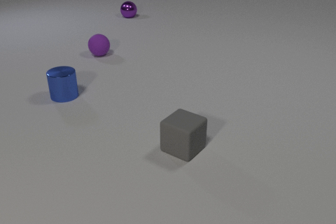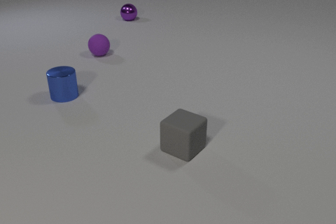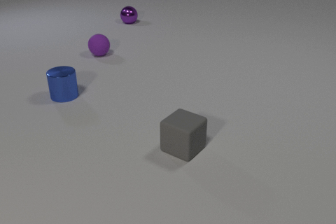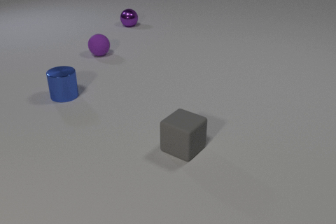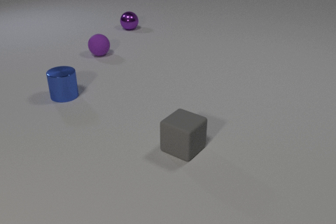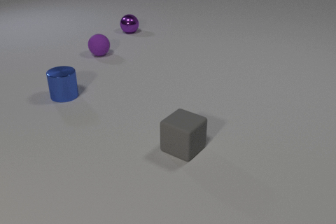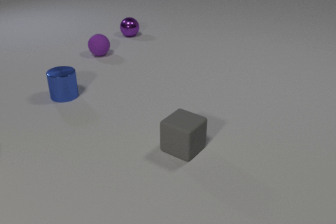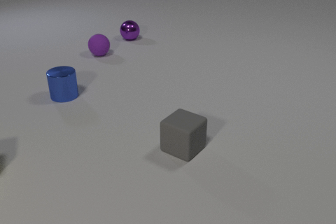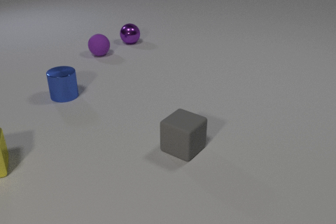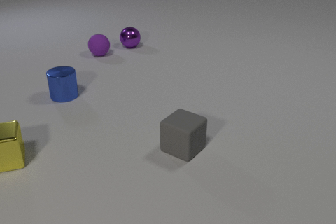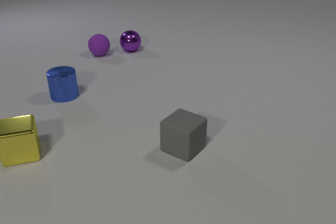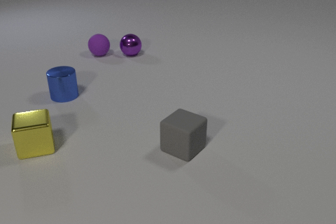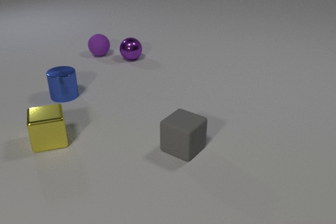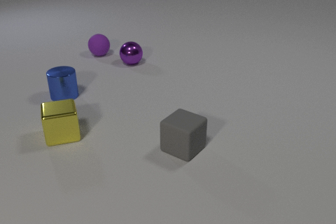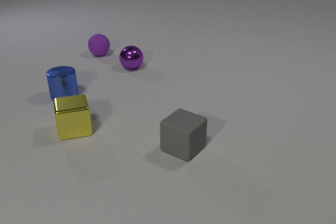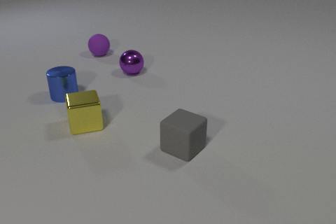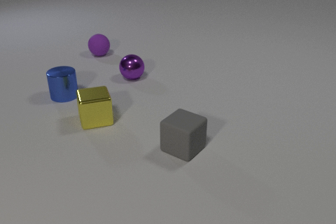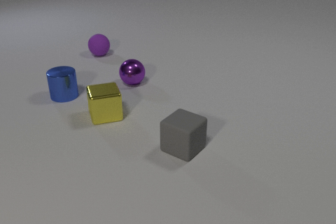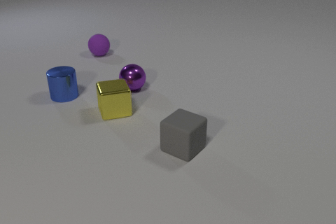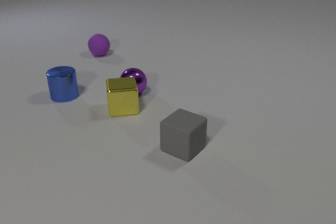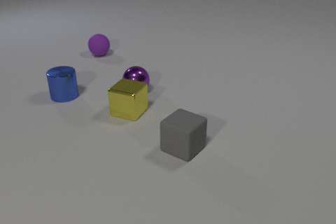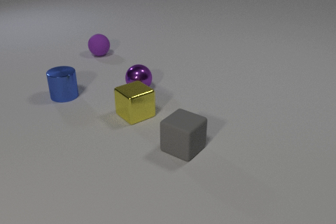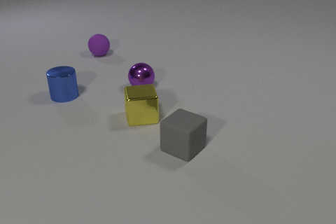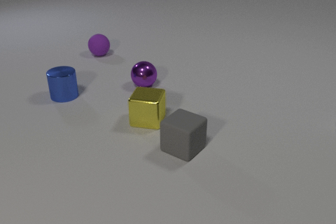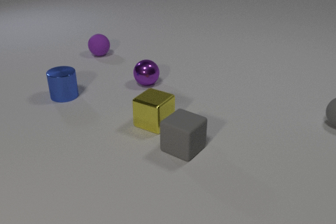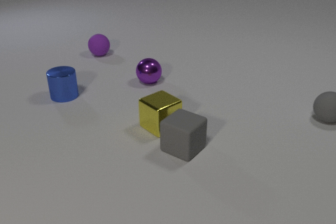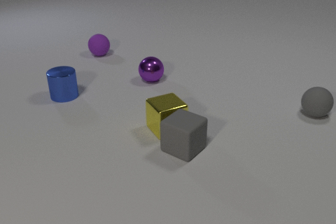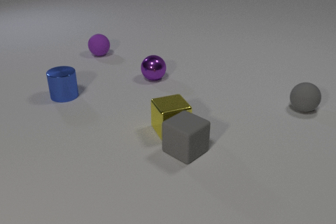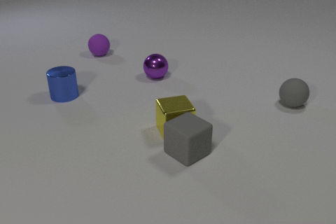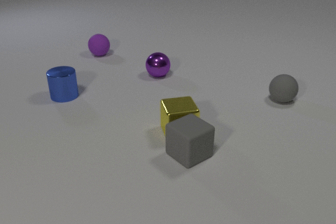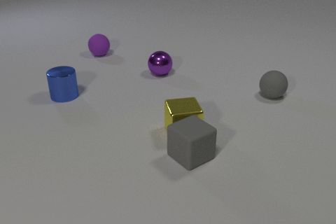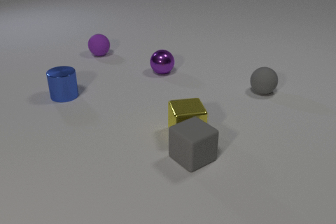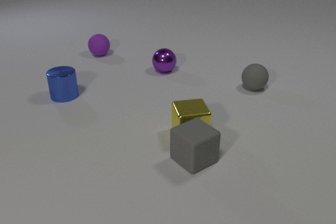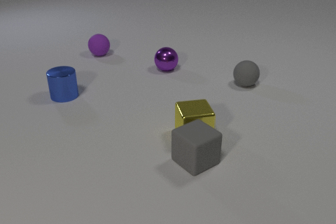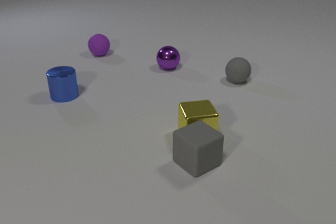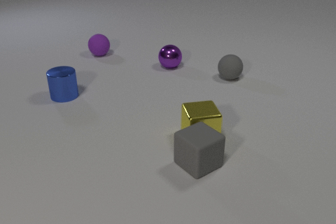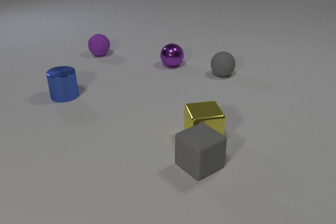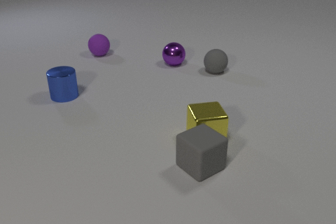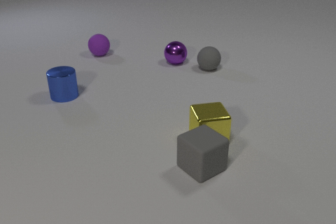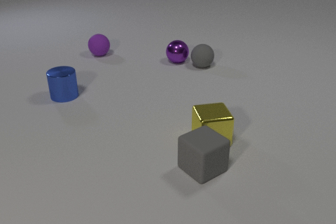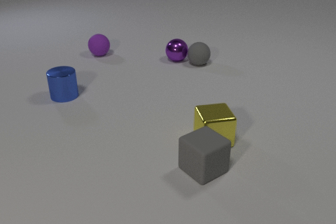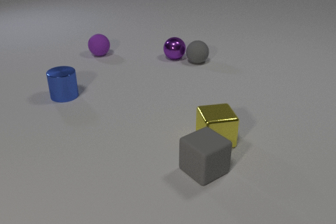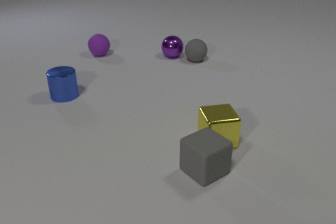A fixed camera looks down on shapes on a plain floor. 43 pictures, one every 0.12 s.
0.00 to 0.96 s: The yellow metal cube comes in at the left edge. The purple metal sphere rolls toward the camera.
0.96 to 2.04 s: The yellow metal cube slides to the right and away from the camera. The purple metal sphere rolls toward the camera.
2.04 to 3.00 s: The yellow metal cube slides to the right and toward the camera, spins so that its near face slides to the left, clockwise seen from above. The purple metal sphere rolls to the right. The gray rubber sphere comes in at the right edge, rolls to the left and away from the camera. The yellow metal cube and the purple metal sphere collide.
3.00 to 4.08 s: The yellow metal cube slides to the right and toward the camera, spins clockwise seen from above by about 30 degrees, its near face sliding to the left. The purple metal sphere rolls away from the camera and to the right. The gray rubber cube slides toward the camera and to the right. The gray rubber sphere rolls to the left and away from the camera. The yellow metal cube and the gray rubber cube collide.
4.08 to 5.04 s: The yellow metal cube slides to the right. The purple metal sphere rolls away from the camera. The gray rubber cube slides toward the camera and to the right. The gray rubber sphere rolls away from the camera and to the left. The purple metal sphere and the gray rubber sphere collide.
What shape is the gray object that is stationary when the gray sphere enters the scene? cube.
What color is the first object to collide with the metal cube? purple.
How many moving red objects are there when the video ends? 0.
